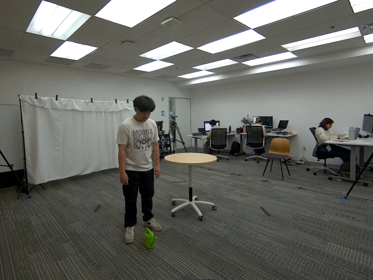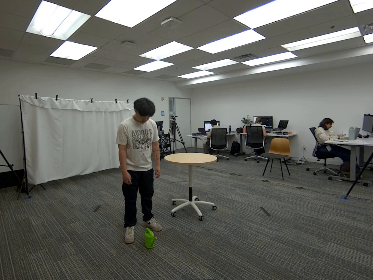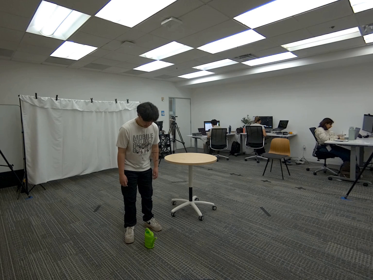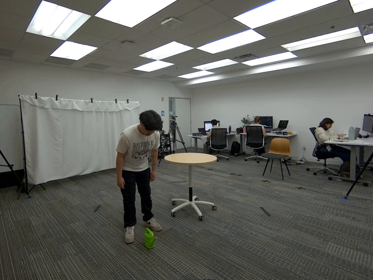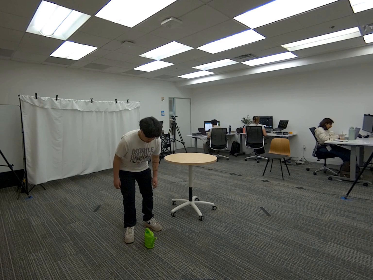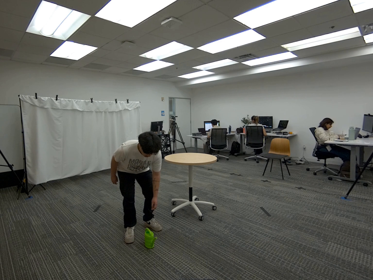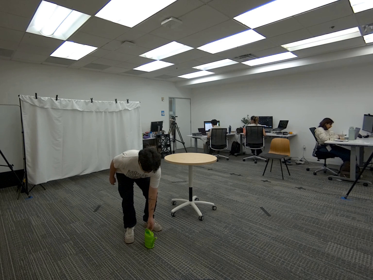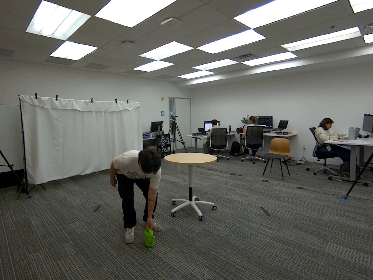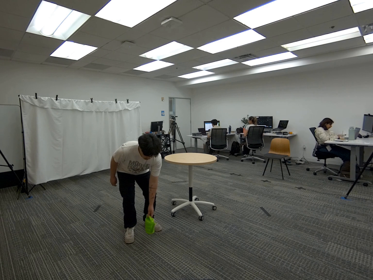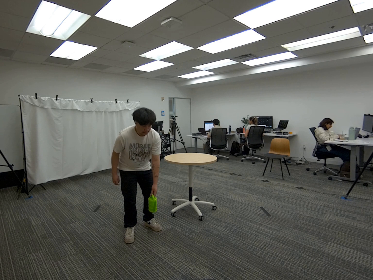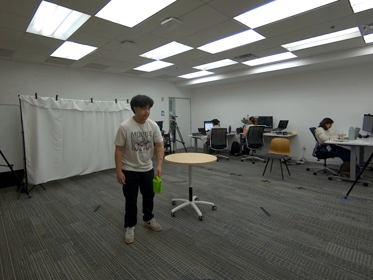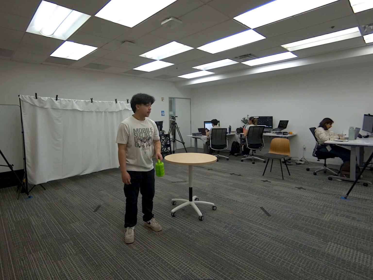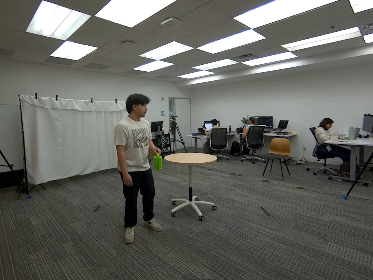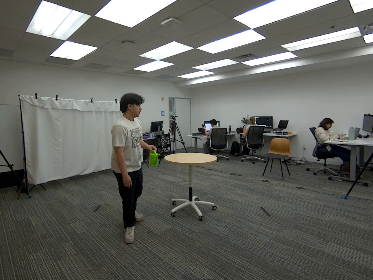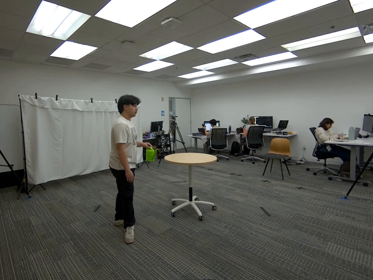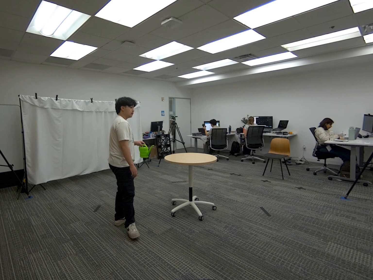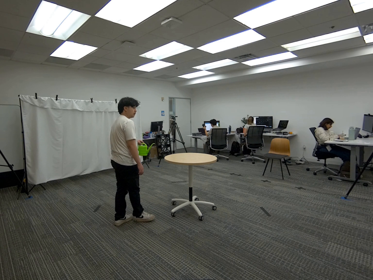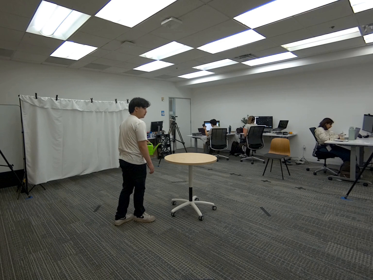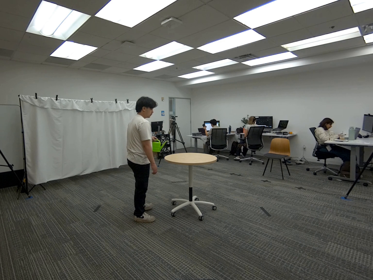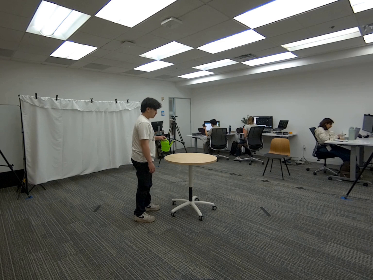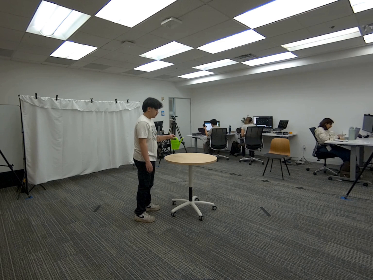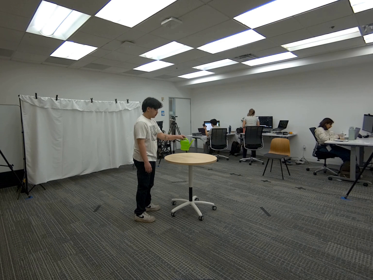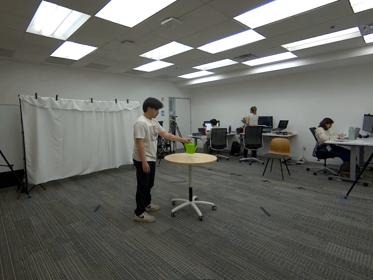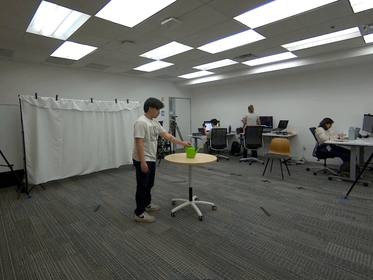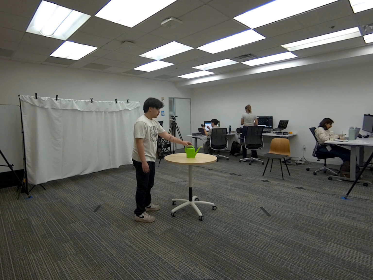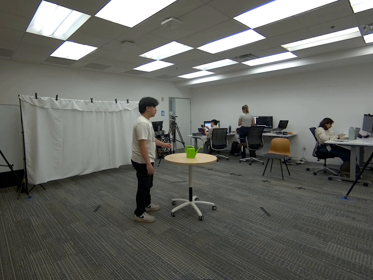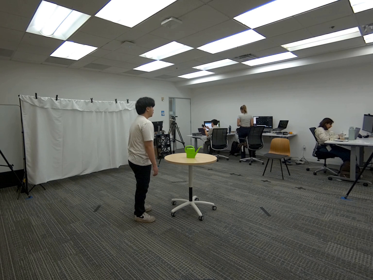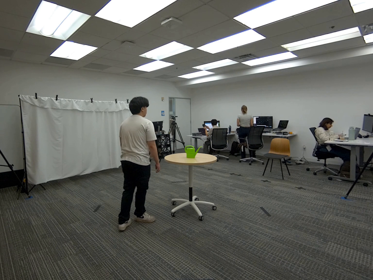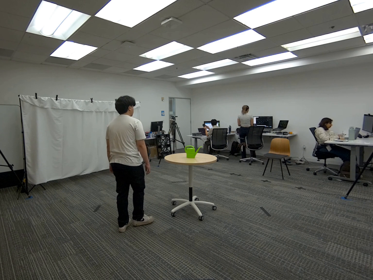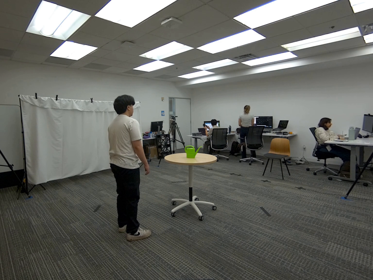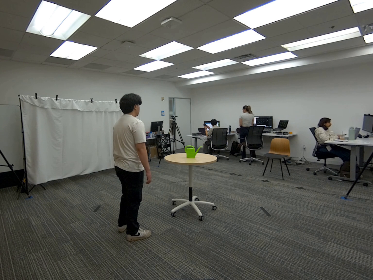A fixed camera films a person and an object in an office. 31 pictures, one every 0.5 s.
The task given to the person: Walk over to the watering can on the ground, pick it up with the left hand, and place it on the round table.
